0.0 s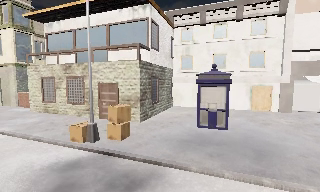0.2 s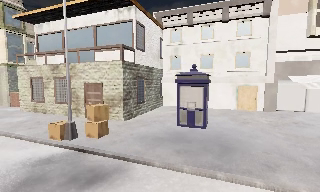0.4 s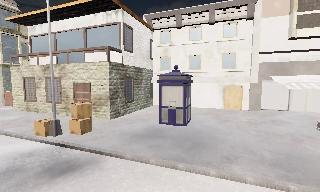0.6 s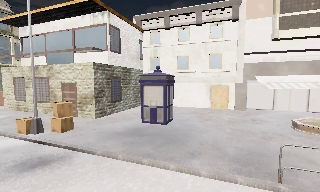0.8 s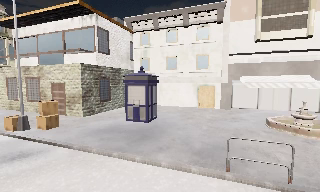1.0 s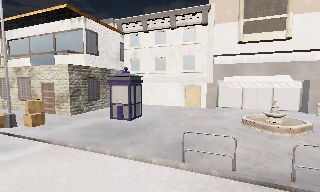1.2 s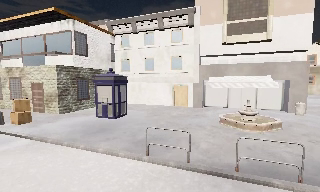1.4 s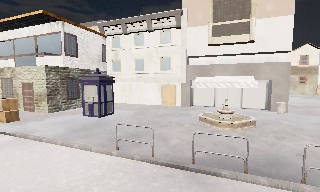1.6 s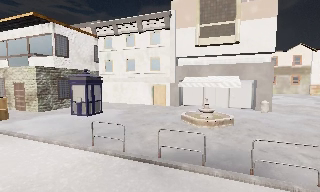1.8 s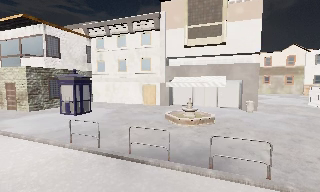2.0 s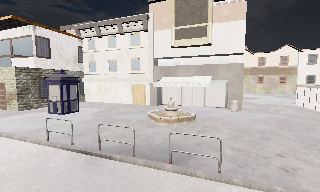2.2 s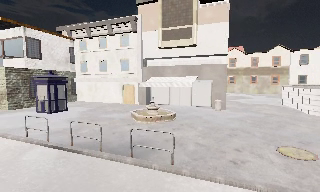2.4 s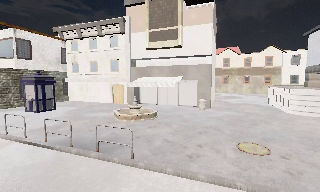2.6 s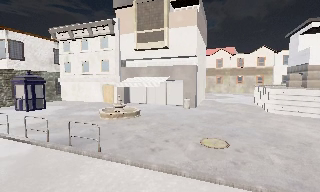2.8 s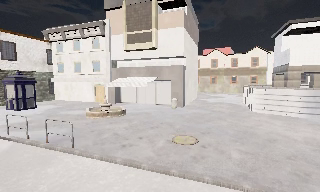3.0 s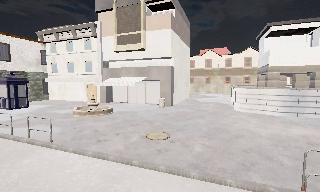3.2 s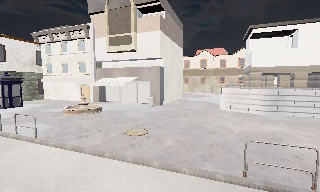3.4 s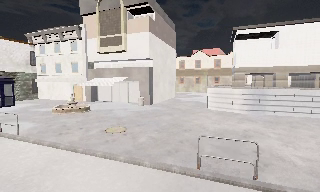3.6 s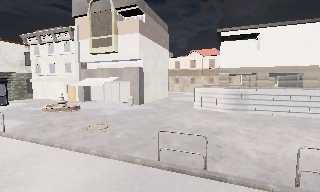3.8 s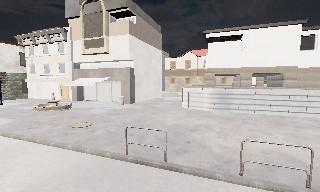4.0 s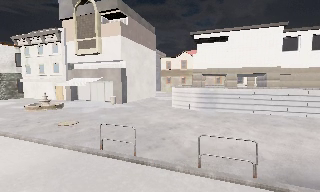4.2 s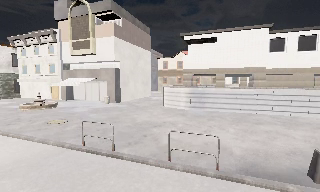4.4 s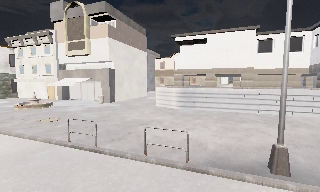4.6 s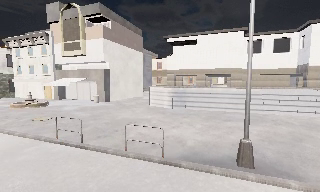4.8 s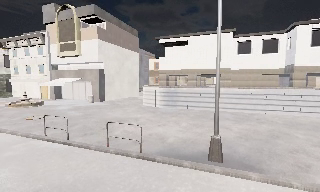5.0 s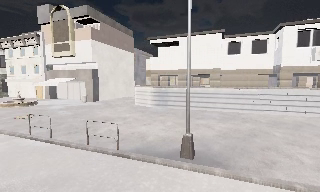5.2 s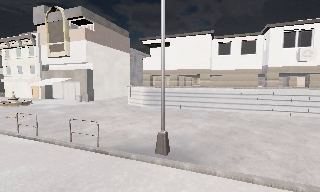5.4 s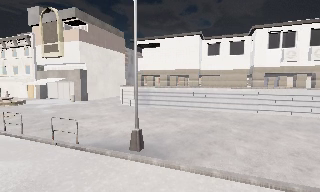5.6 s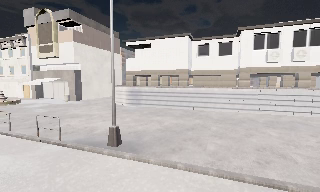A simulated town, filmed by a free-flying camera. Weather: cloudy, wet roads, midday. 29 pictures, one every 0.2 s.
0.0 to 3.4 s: The camera travels to its right, about 19 m, so close, fixed things drift to the left.
3.4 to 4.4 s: The camera travels to its right and backward, about 5 m, so close, fixed things drift to the left.
4.4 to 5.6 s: The camera travels to its right, about 5 m, so close, fixed things drift to the left.
The film runs backward here.
